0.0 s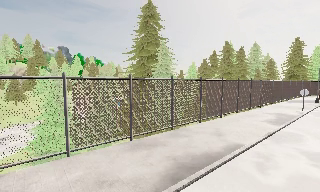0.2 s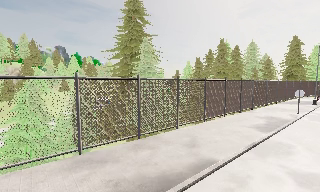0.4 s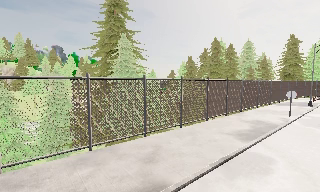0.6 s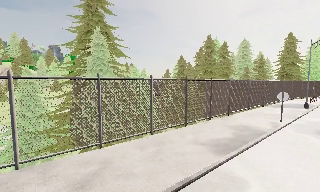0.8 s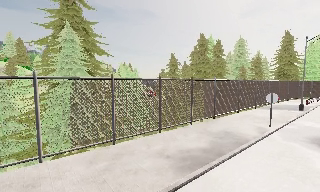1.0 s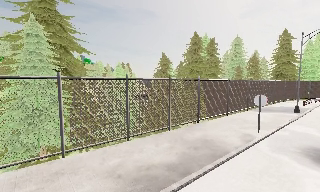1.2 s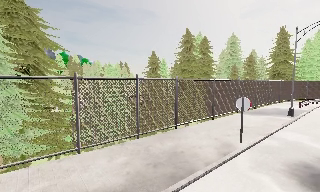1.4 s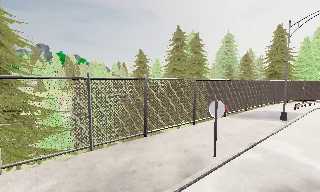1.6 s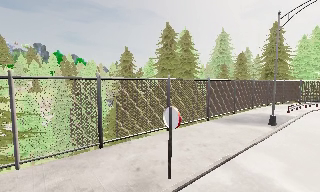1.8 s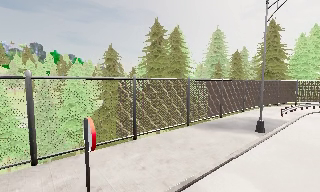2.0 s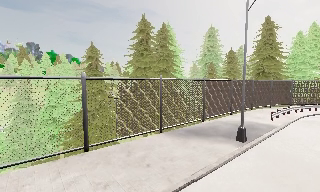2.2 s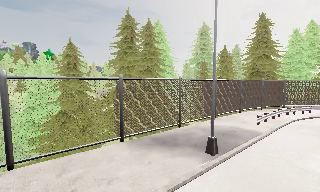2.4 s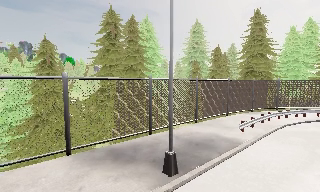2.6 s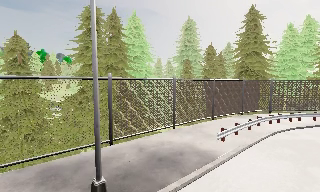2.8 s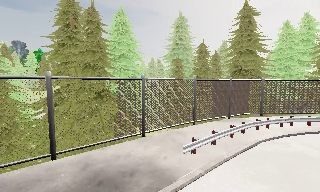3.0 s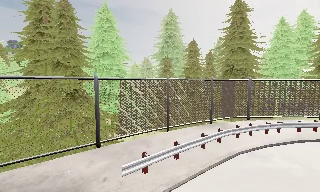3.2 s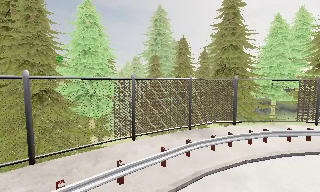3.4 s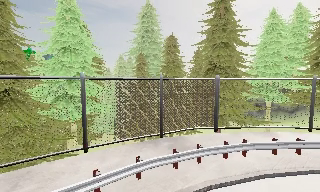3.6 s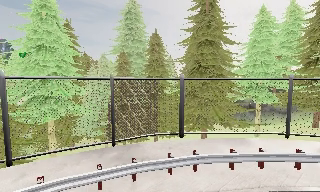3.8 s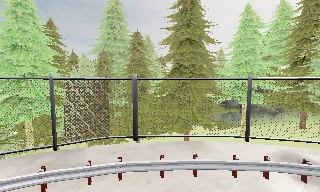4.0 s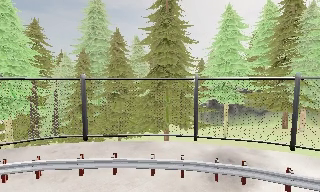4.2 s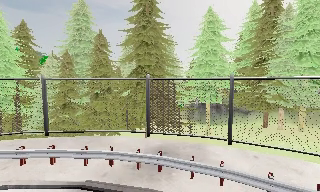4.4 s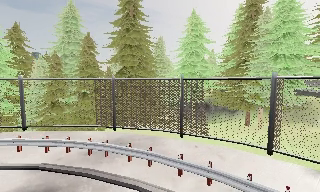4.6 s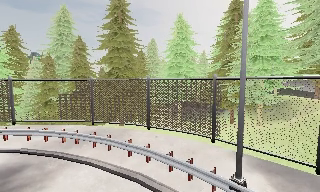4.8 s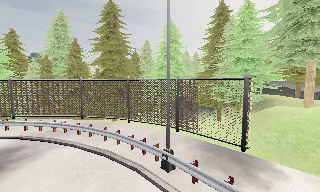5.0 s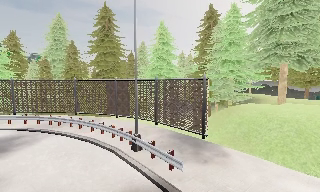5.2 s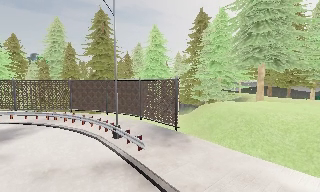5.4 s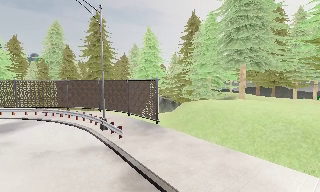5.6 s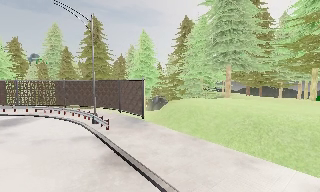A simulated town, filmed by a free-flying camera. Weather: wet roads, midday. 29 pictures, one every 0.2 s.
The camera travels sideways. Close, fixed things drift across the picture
to the left.
0.0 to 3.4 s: The camera travels to its right and forward, about 40 m, so close, fixed things drift to the left.
3.4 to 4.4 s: The camera travels to its right, about 12 m, so close, fixed things drift to the left.
4.4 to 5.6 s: The camera travels backward and to its right, about 12 m, so what stands in front gets smaller.
The film runs backward here.
